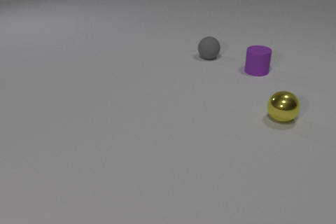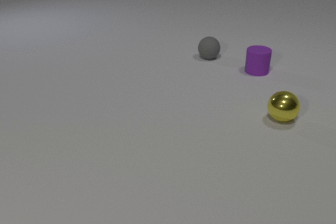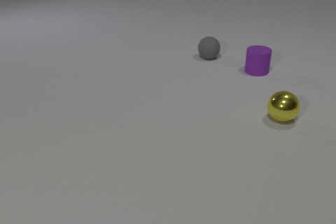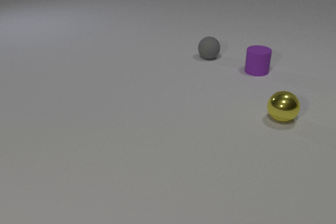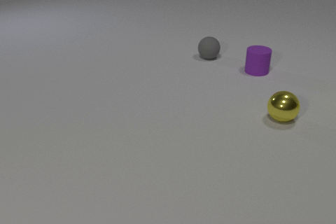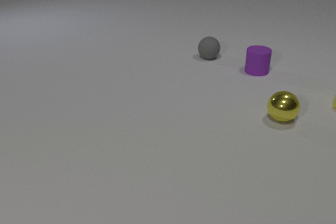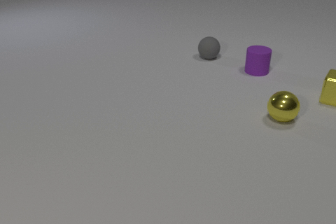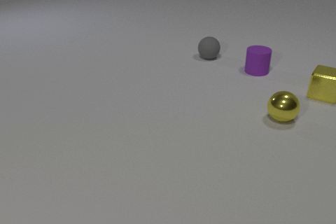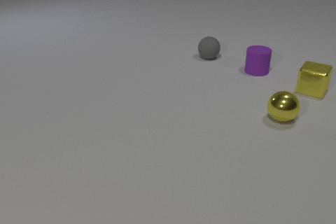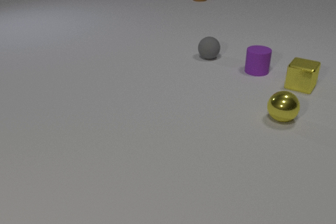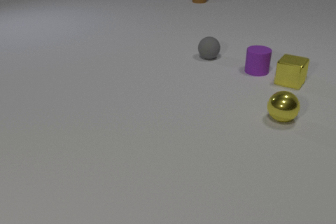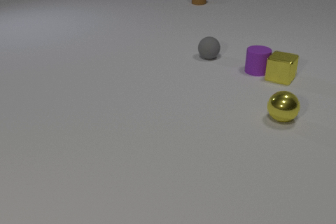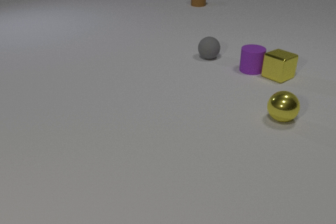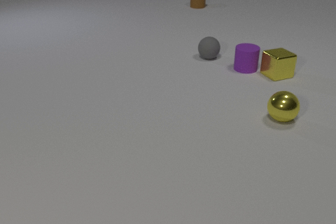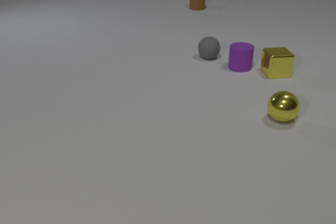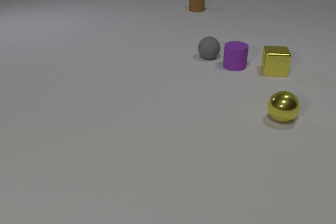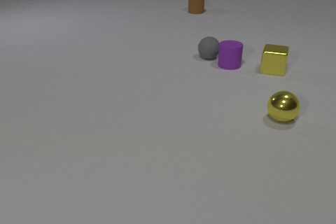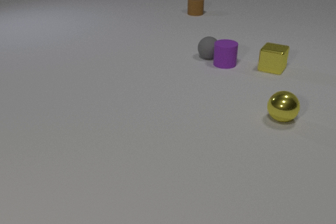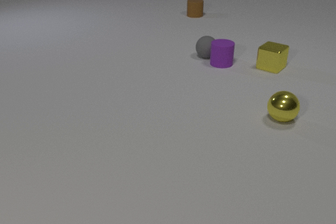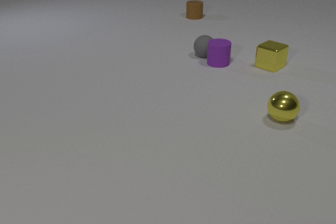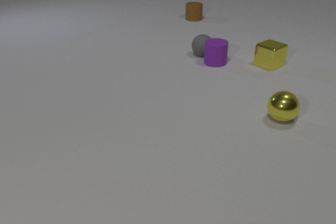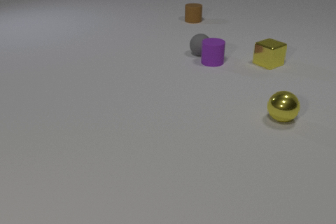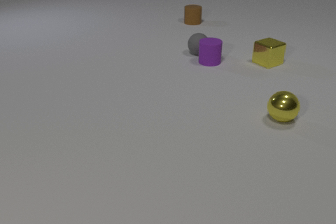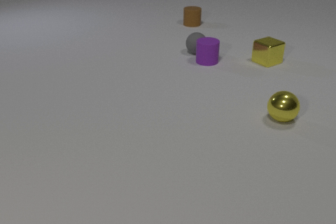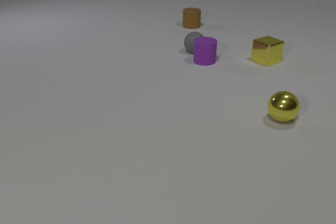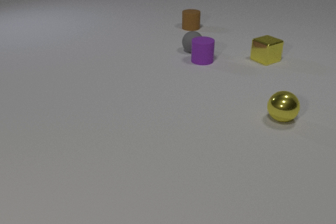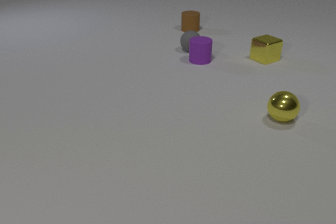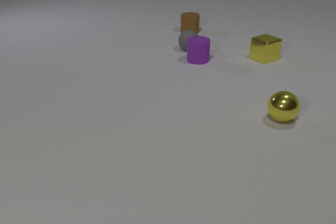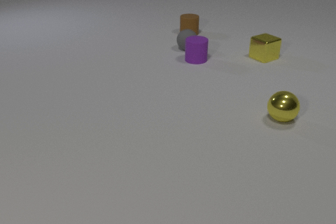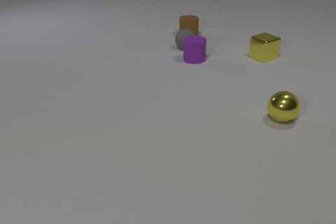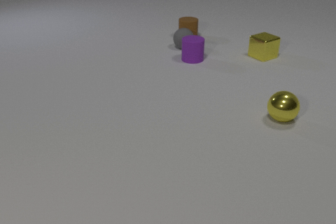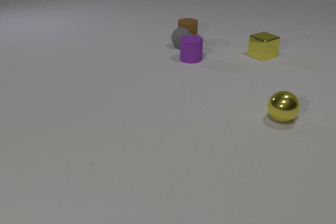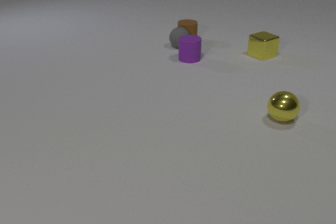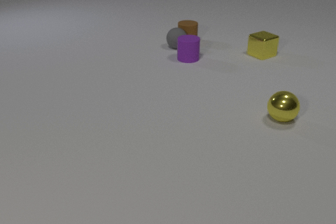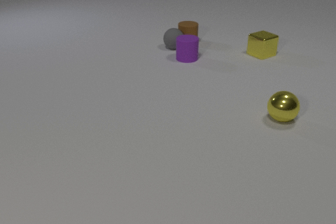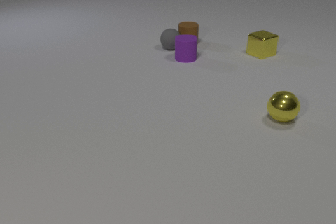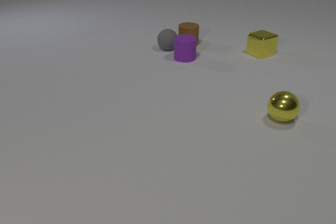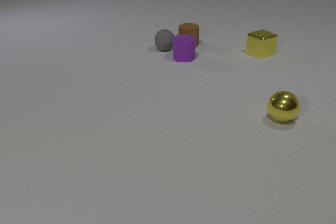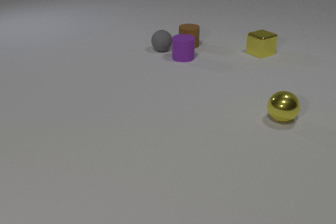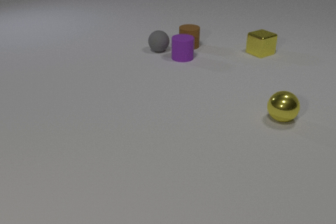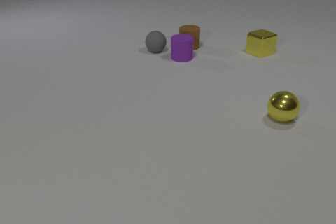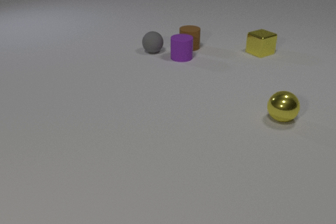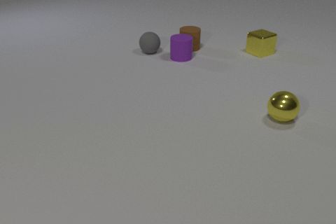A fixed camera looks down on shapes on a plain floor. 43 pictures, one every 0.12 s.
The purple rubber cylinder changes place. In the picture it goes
to the left.
The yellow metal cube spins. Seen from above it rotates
clockwise.
0.00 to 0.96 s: The yellow metal cube comes in at the right edge, slides to the left and away from the camera. The brown rubber cylinder comes in at the top edge, slides toward the camera.
0.96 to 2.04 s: The yellow metal cube slides away from the camera and to the left, spins clockwise seen from above by about 90 degrees, its near face sliding to the left. The purple rubber cylinder slides to the left. The brown rubber cylinder slides toward the camera. The yellow metal cube and the purple rubber cylinder collide. The purple rubber cylinder and the gray rubber sphere collide.
2.04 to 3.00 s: The yellow metal cube slides away from the camera, spins clockwise seen from above by about 30 degrees, its near face sliding to the left. The purple rubber cylinder slides to the left. The gray rubber sphere rolls to the left and away from the camera. The brown rubber cylinder slides toward the camera.
3.00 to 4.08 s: The yellow metal cube slides away from the camera. The purple rubber cylinder slides to the left. The gray rubber sphere rolls to the left and away from the camera. The brown rubber cylinder slides toward the camera. The gray rubber sphere and the brown rubber cylinder collide.
4.08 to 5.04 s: The yellow metal cube slides away from the camera. The purple rubber cylinder slides to the left. The gray rubber sphere rolls to the left and toward the camera. The brown rubber cylinder slides toward the camera.
What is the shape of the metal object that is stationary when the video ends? sphere.
Are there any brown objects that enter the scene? yes.
What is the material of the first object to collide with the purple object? metal.
